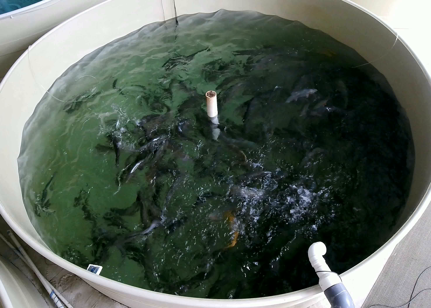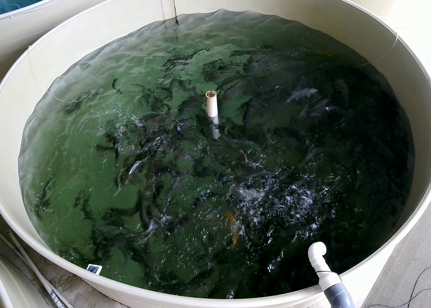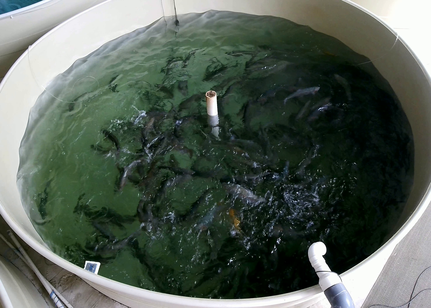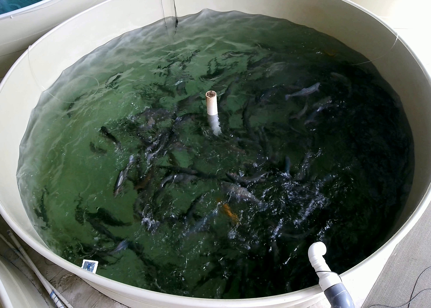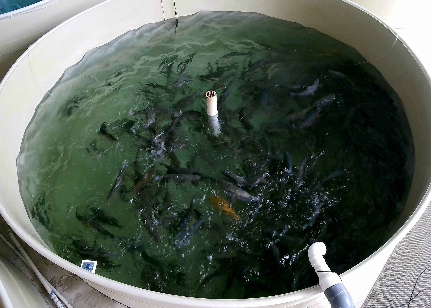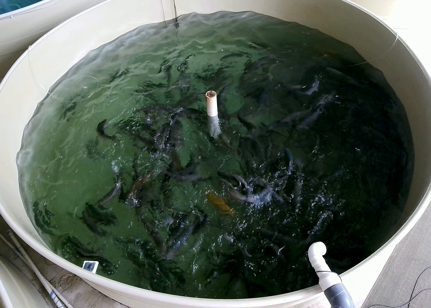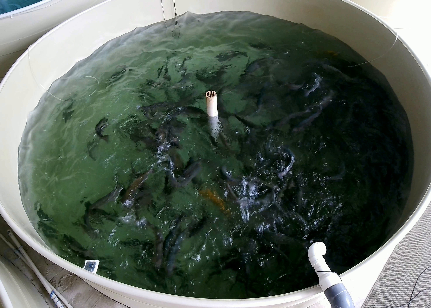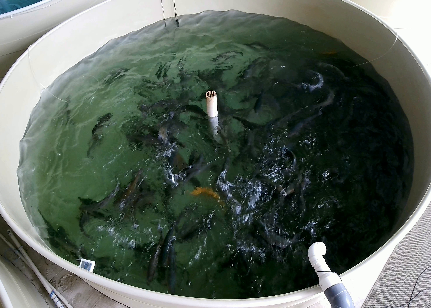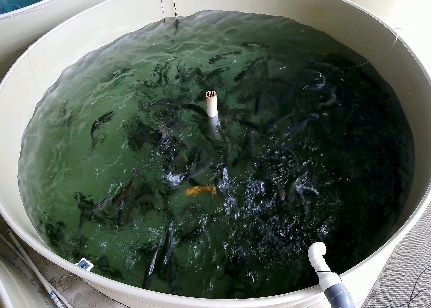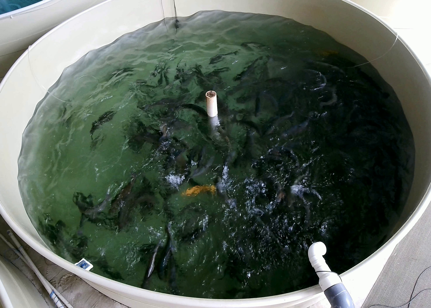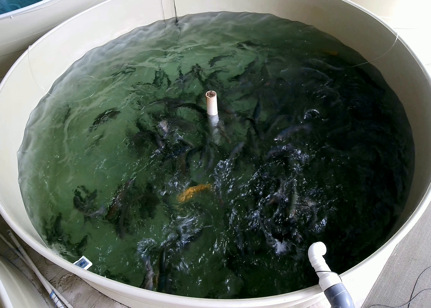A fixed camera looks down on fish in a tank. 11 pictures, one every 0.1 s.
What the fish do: Strong feeding.
